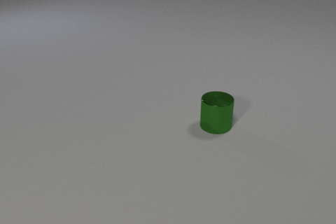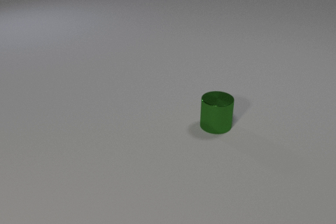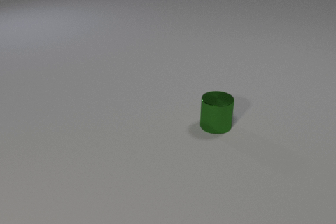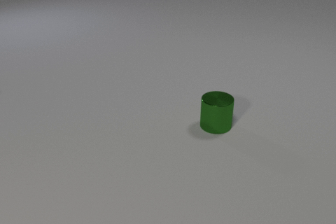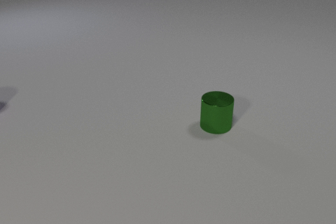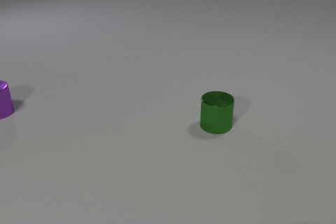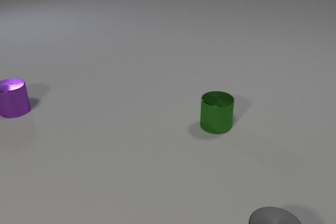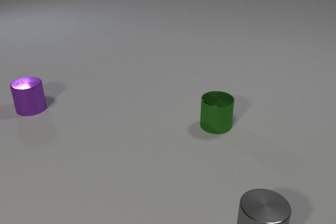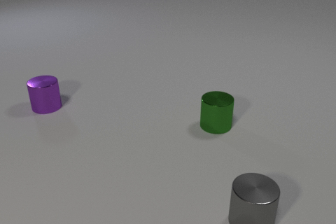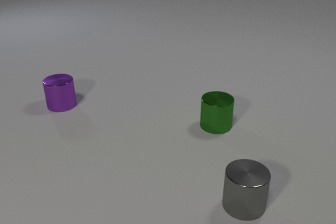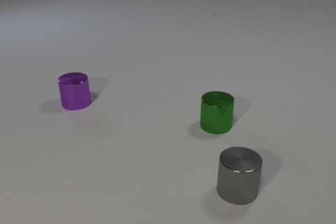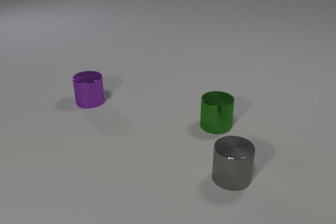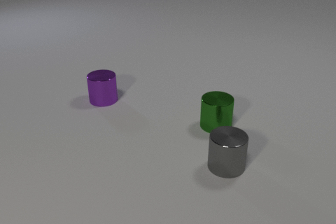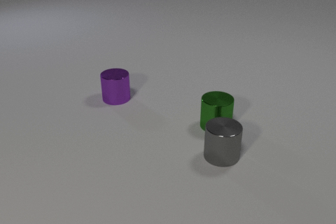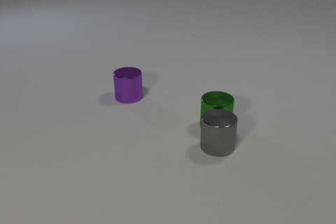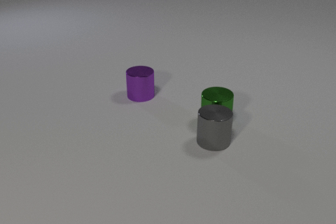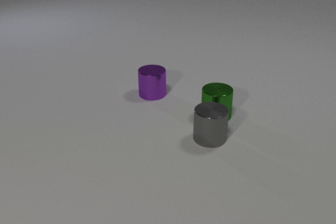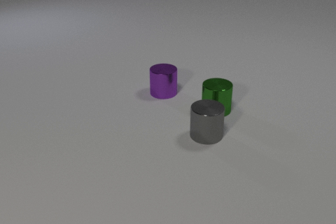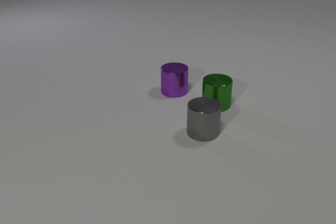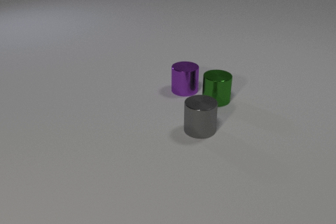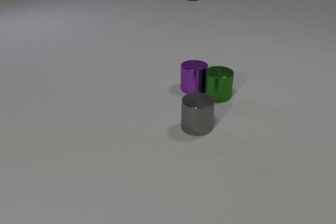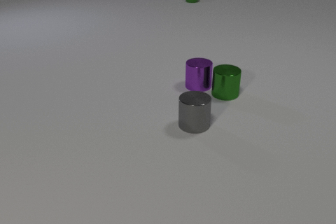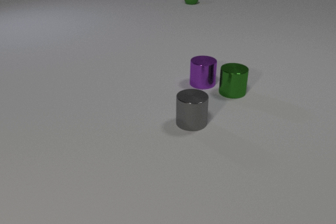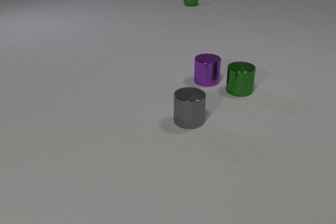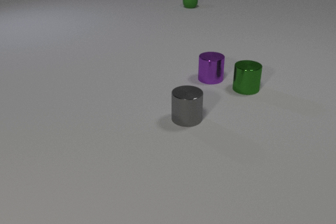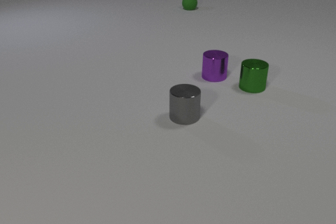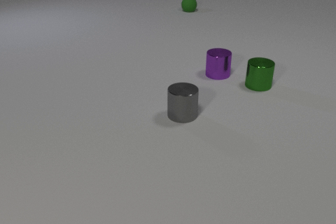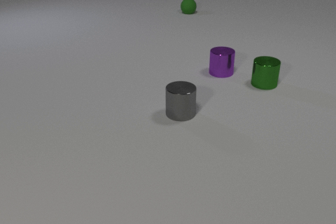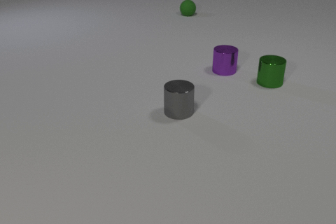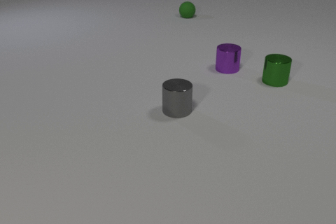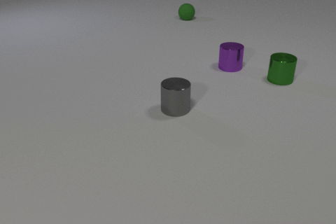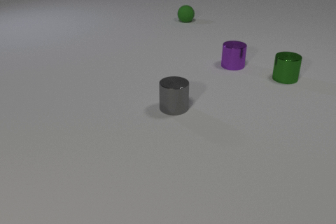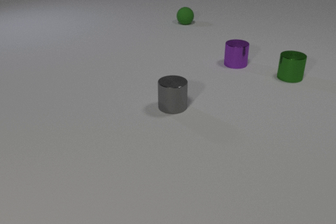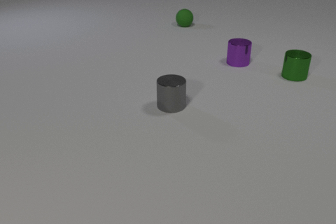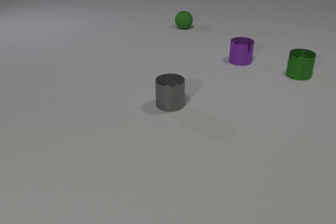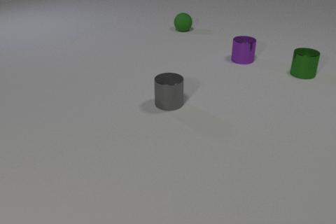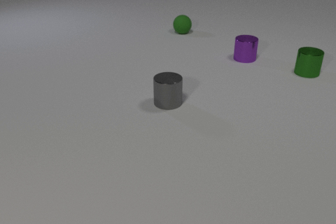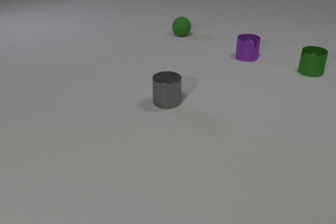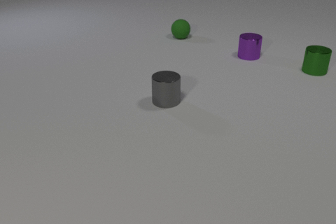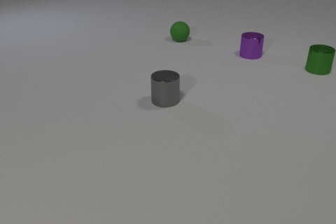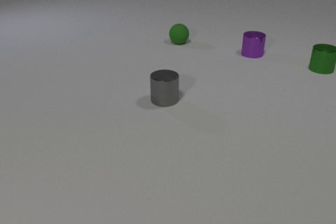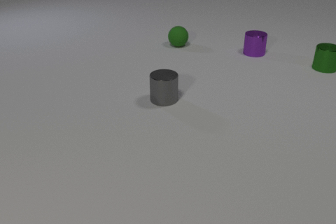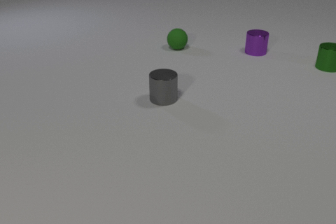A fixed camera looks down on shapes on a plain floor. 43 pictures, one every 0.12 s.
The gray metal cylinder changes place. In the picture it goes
away from the camera.
The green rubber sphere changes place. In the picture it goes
toward the camera.
0.00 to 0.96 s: The gray metal cylinder comes in at the bottom edge, slides away from the camera and to the left. The purple metal cylinder comes in at the left edge, slides to the right.
0.96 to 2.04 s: The gray metal cylinder slides away from the camera. The green metal cylinder slides away from the camera. The purple metal cylinder slides to the right. The gray metal cylinder and the green metal cylinder collide.
2.04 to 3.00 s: The gray metal cylinder slides away from the camera and to the left. The green metal cylinder slides away from the camera and to the right. The green rubber sphere comes in at the top edge, rolls toward the camera. The purple metal cylinder slides to the right and away from the camera. The green metal cylinder and the purple metal cylinder collide.
3.00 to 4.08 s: The gray metal cylinder slides away from the camera and to the left. The green metal cylinder slides to the right and away from the camera. The green rubber sphere rolls toward the camera. The purple metal cylinder slides away from the camera and to the right.
4.08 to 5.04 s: The gray metal cylinder slides away from the camera and to the left. The green metal cylinder slides away from the camera and to the right. The green rubber sphere rolls toward the camera. The purple metal cylinder slides away from the camera and to the right.
What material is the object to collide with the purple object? metal.
How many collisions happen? 2.
What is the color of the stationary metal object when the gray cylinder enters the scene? green.
